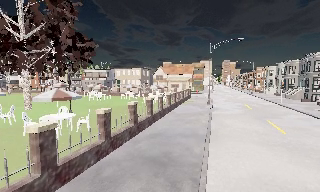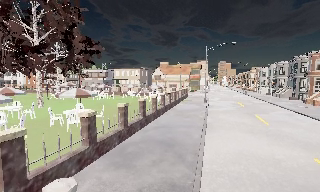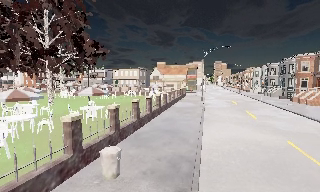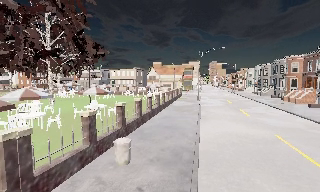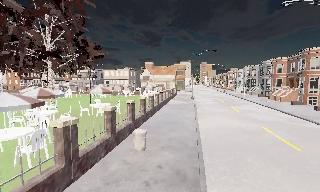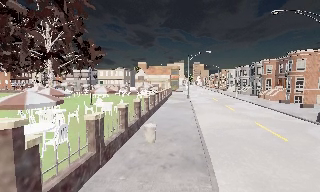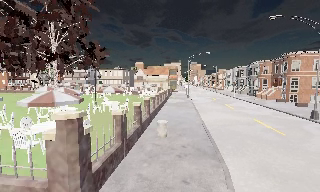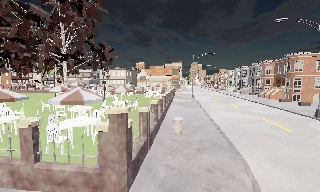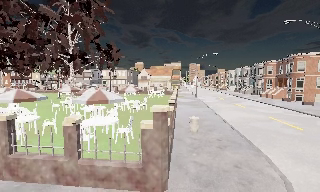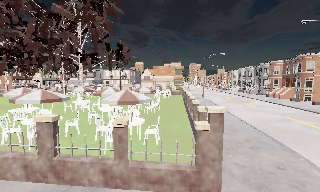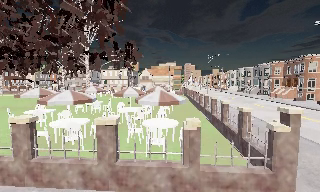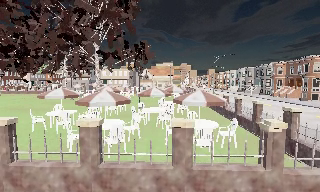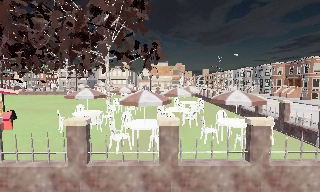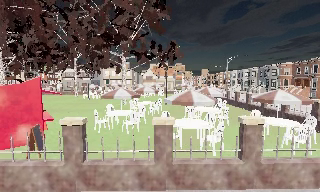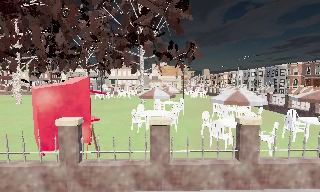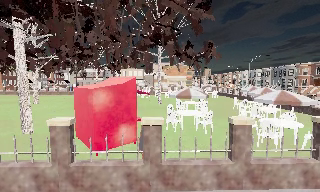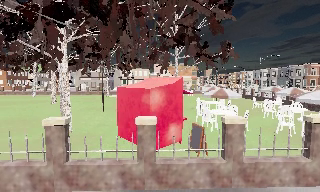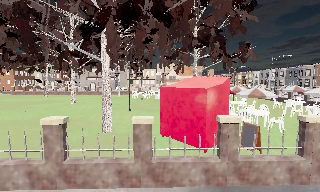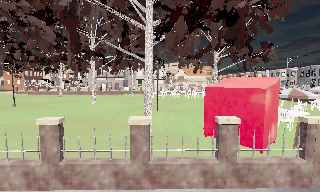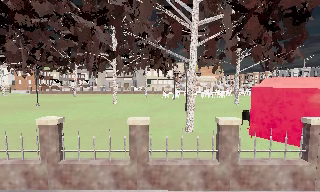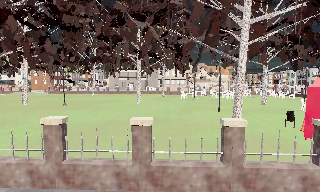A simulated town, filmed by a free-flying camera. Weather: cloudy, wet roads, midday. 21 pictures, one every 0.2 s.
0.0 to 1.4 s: The camera pans to its right, which is clockwise from overhead, by about 10 degrees. It travels backward and to its left, about 9 m, so what stands in front gets smaller. It loses speed.
1.4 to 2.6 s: The camera travels to its left, about 11 m, so close, fixed things drift to the right. It gains speed.
2.6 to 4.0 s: The camera travels to its left, about 15 m, so close, fixed things drift to the right.
The film runs forward here.
